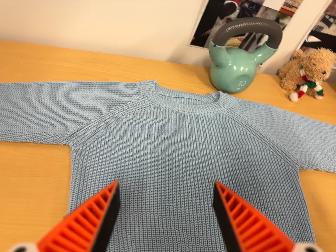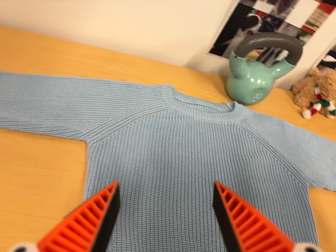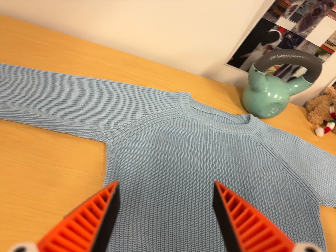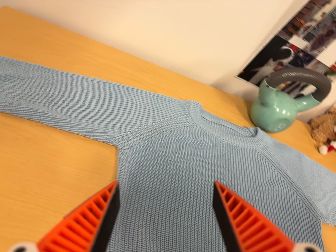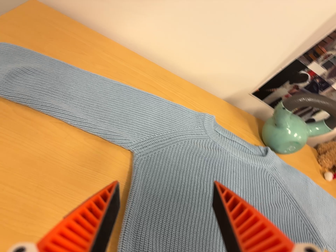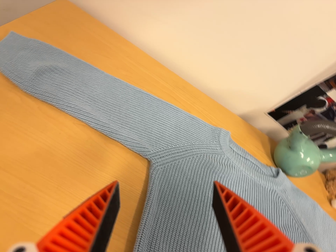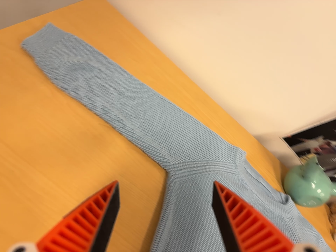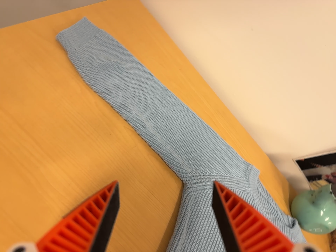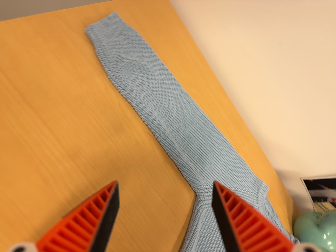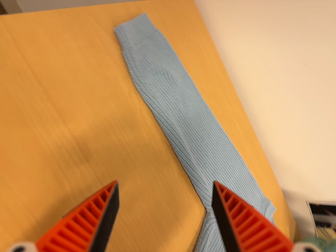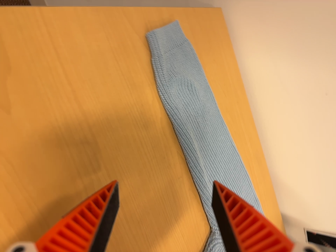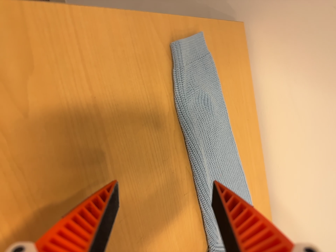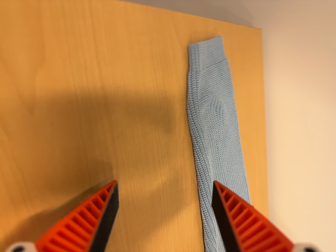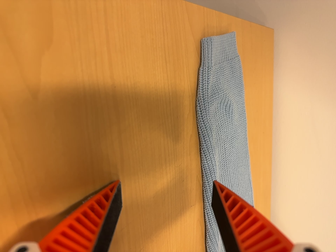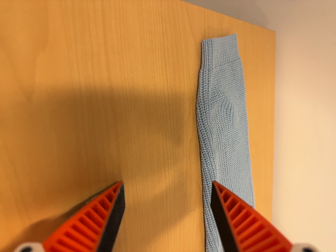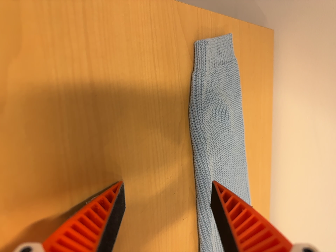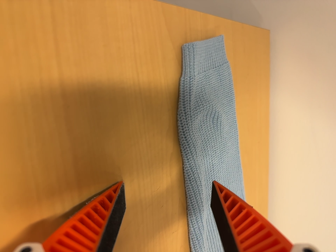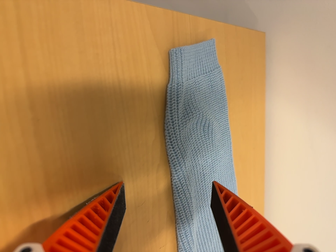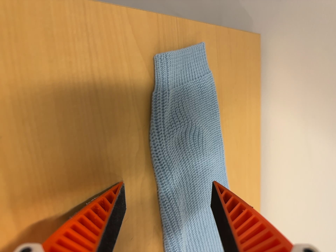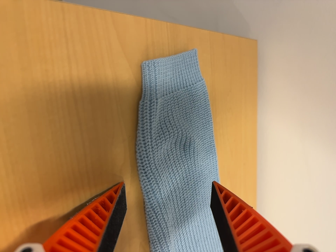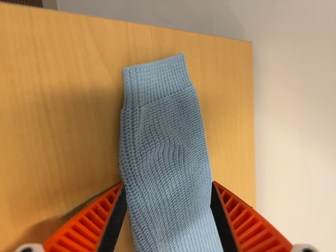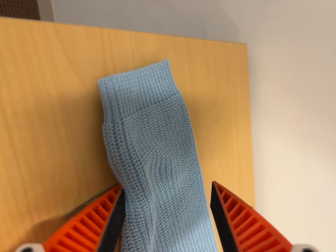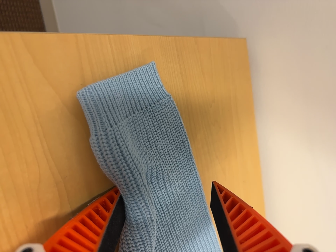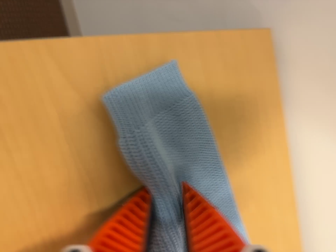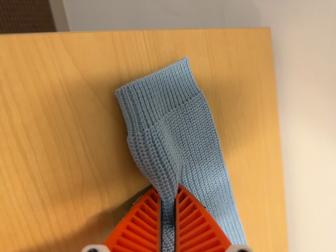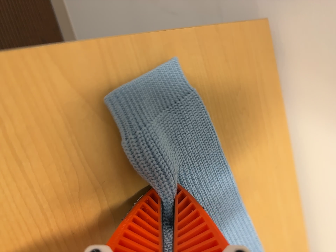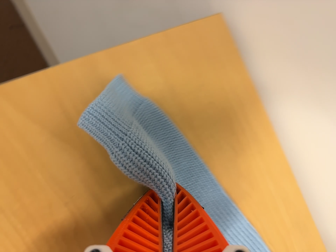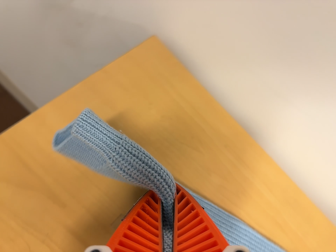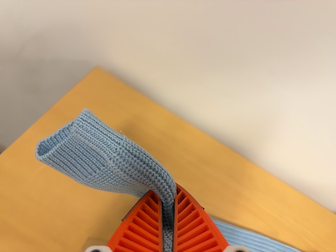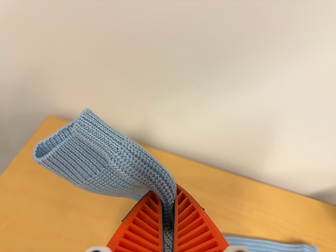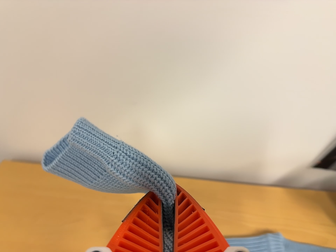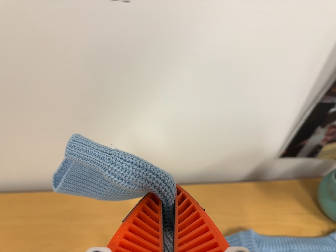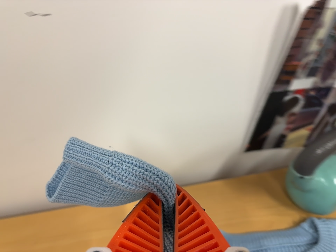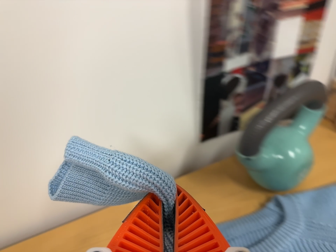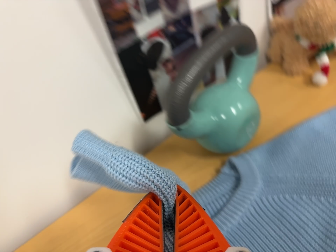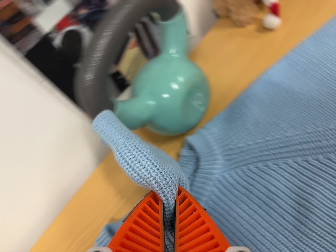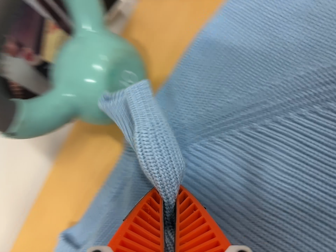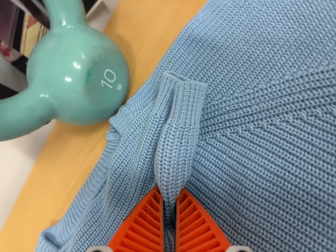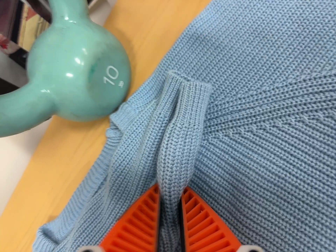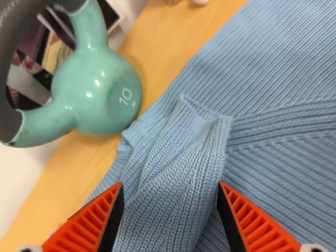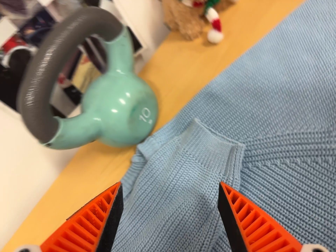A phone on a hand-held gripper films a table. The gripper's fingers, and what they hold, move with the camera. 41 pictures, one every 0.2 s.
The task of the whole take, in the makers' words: left arm across.
0.0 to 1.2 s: The camera travels to its left, about 20 cm, so close, fixed things drift to the right. It rolls about its line of sight by about 35 degrees, and the scene rotates clockwise.
1.2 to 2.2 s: The camera travels to its left and toward the top of its view, about 18 cm, so close, fixed things drift to the right. It rolls about its line of sight by about 35 degrees, and the scene rotates clockwise.
2.2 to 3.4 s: The camera travels forward, about 9 cm, so what stands in front looms larger. It rolls about its line of sight by about 10 degrees, and the scene rotates clockwise.
3.4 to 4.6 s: The camera pans to its left by about 10 degrees. It travels to its right and forward, about 12 cm.
4.6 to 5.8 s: The camera travels to its right and backward, about 24 cm, so close, fixed things drift to the left. Its aim tips toward the top of its view by about 10 degrees, and the scene shifts downward. It rolls about its line of sight by about 60 degrees, and the scene rotates counterclockwise.
5.8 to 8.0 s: The camera pans to its right by about 15 degrees. It travels to its right, about 50 cm, so close, fixed things drift to the left. It rolls about its line of sight by about 70 degrees, and the scene rotates counterclockwise.
The film runs forward here.
